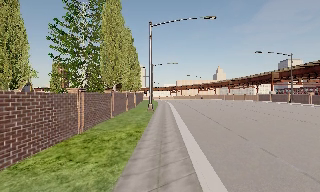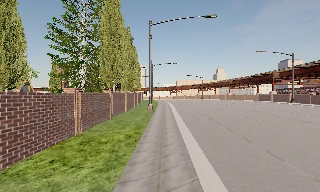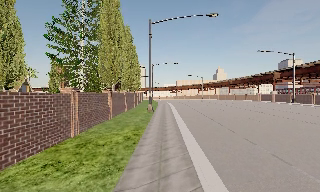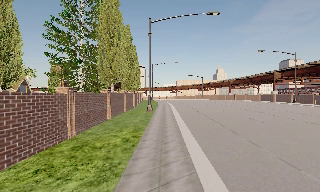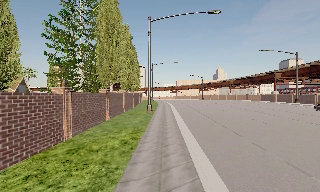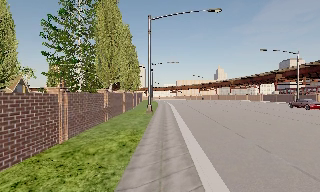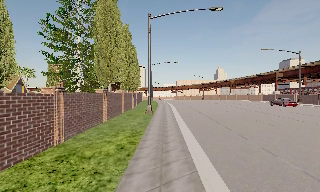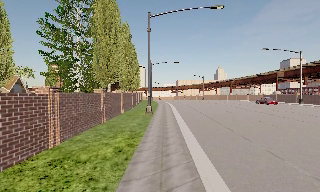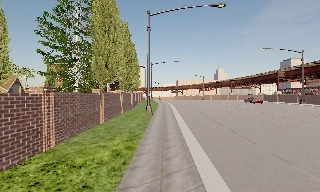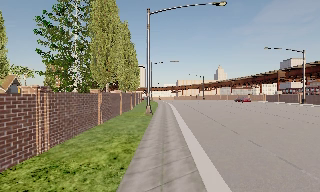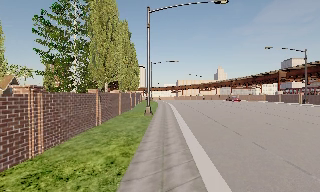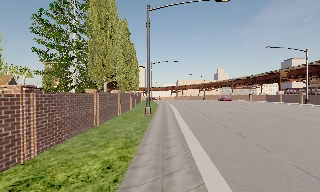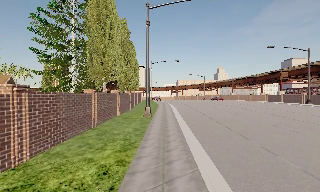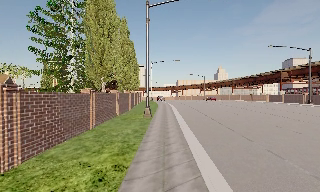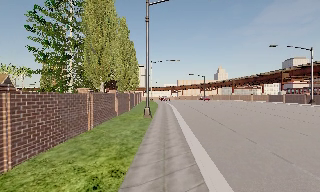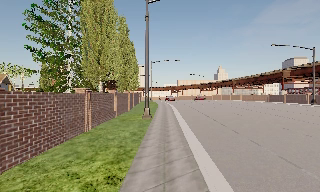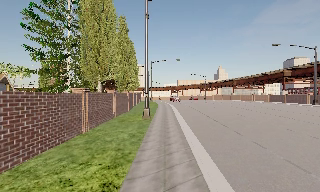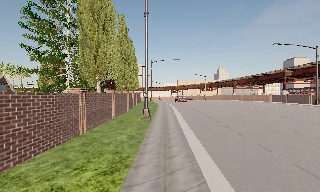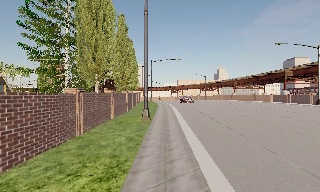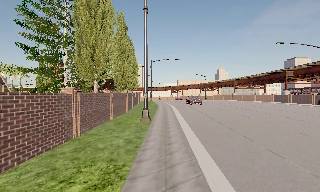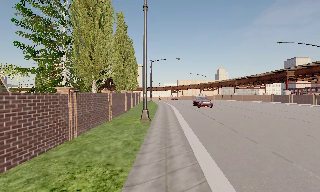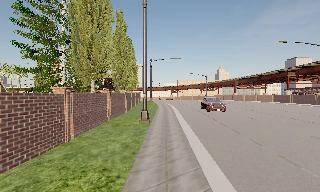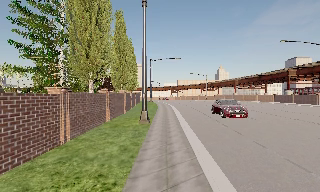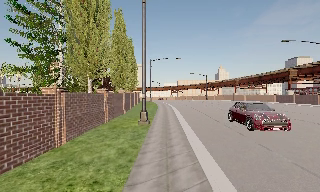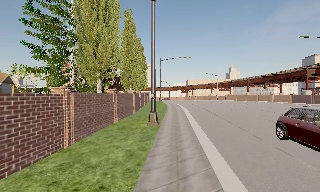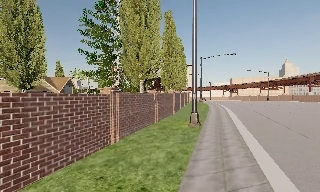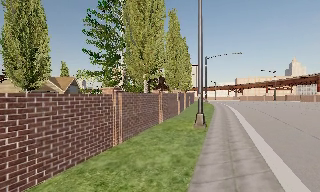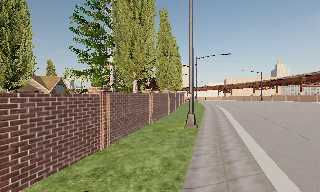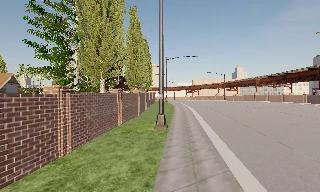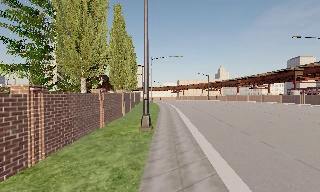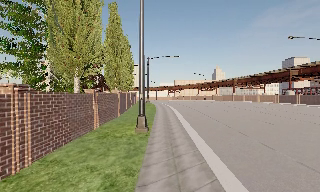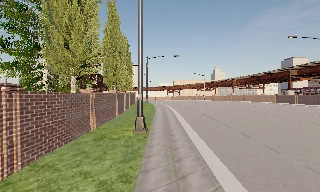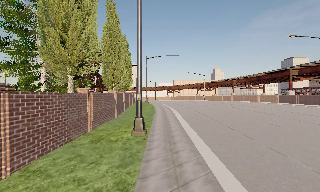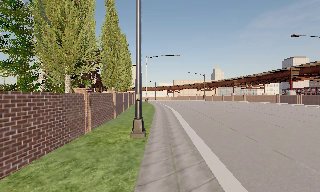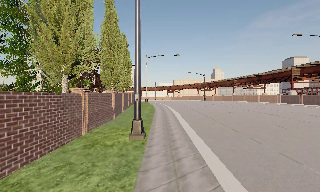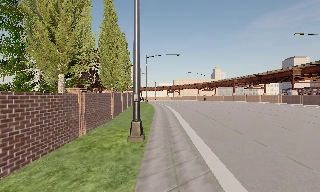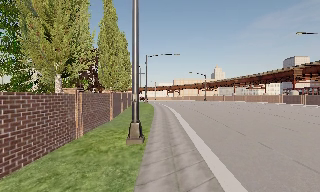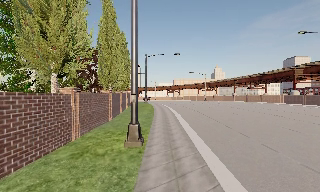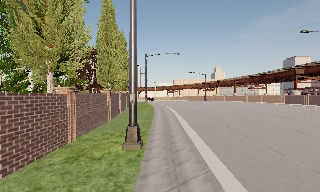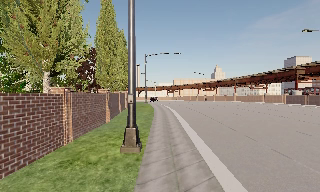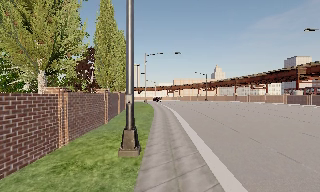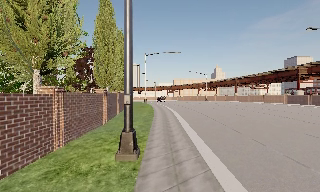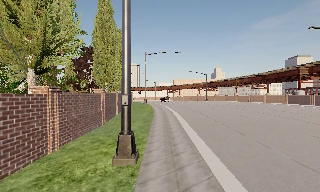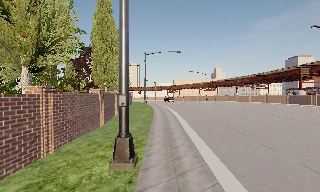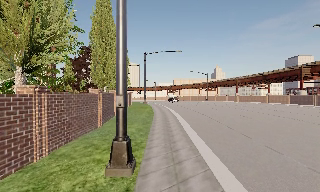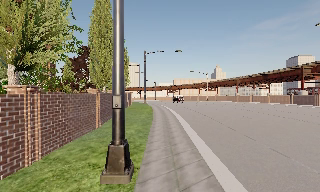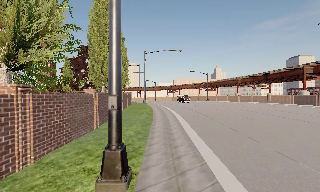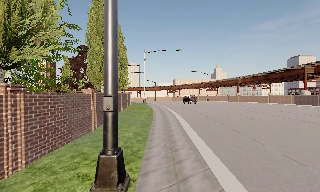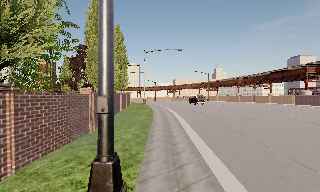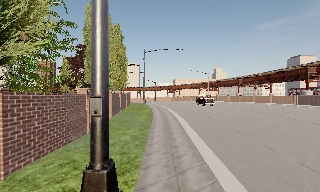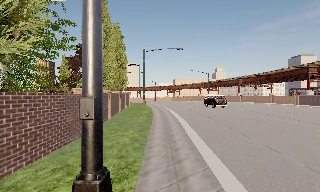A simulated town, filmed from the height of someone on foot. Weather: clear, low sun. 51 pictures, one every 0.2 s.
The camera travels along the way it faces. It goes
forward.
0.0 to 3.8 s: The camera travels forward, about 6 m, so what stands in front looms larger.
3.8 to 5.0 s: The camera pans to its left, which is counterclockwise from overhead, by about 20 degrees. It travels forward, about 2 m, so what stands in front looms larger.
5.0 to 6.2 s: The camera pans to its right, which is clockwise from overhead, by about 20 degrees. It travels forward, about 2 m, so what stands in front looms larger.
6.2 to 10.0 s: The camera travels forward, about 6 m, so what stands in front looms larger.
The film runs forward here.
